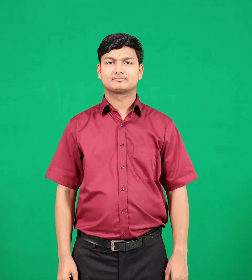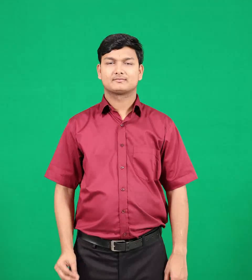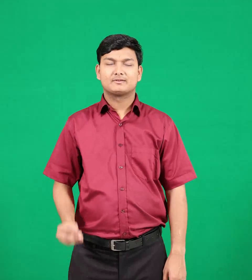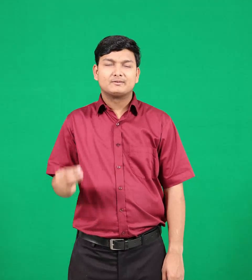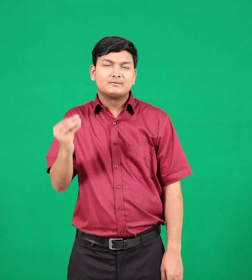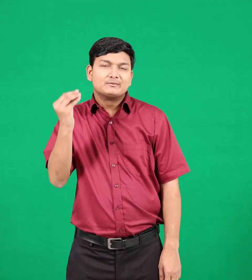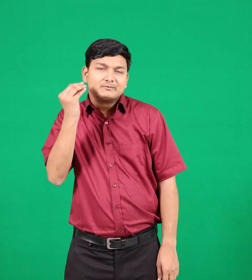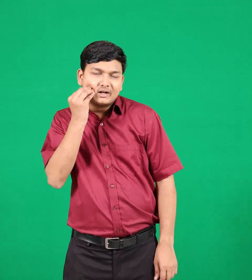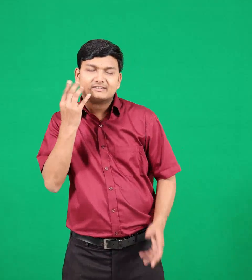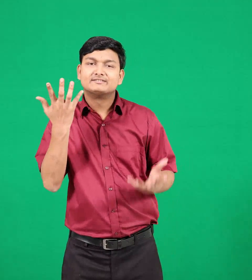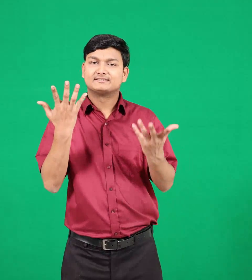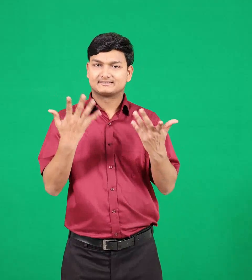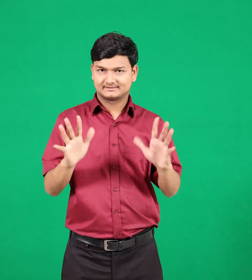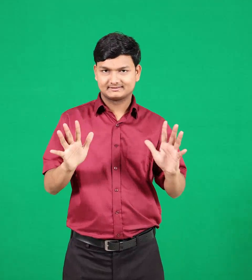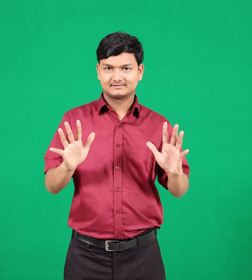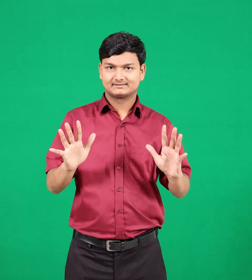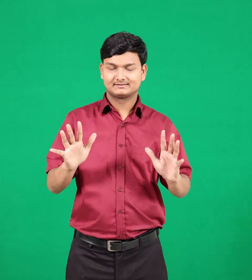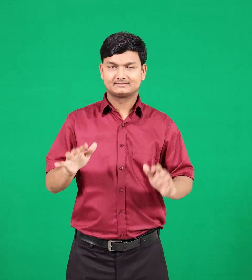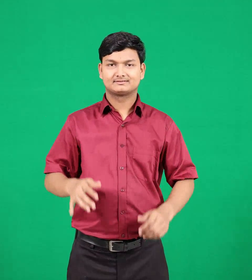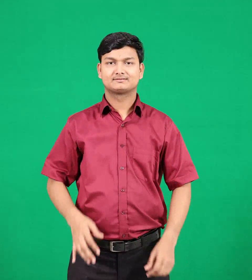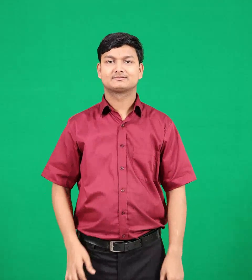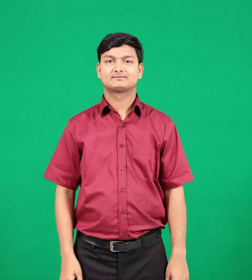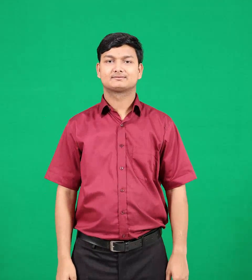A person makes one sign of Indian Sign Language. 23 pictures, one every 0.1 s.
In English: kissed
